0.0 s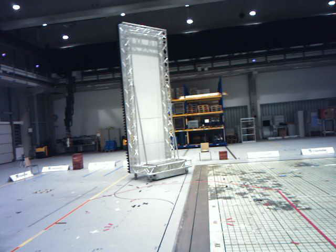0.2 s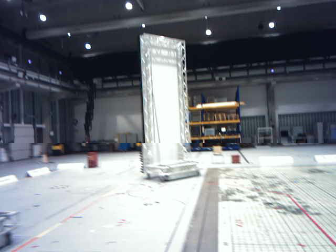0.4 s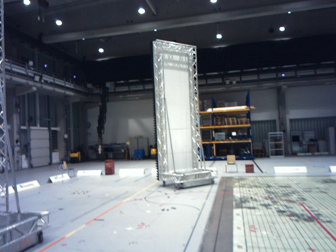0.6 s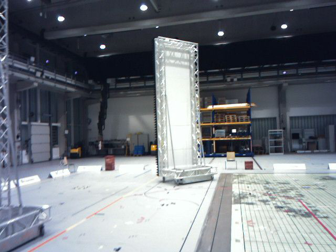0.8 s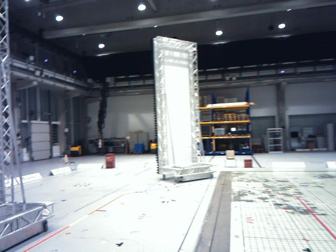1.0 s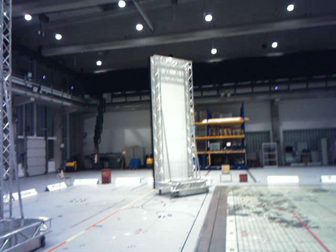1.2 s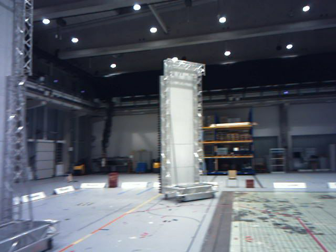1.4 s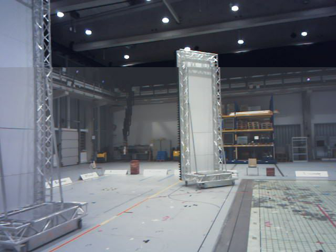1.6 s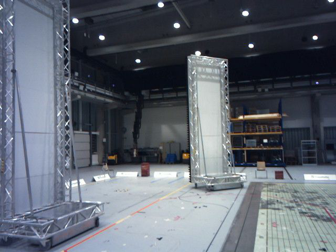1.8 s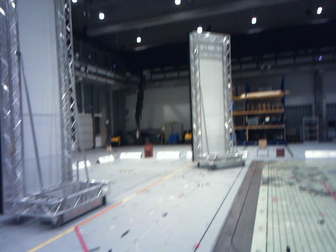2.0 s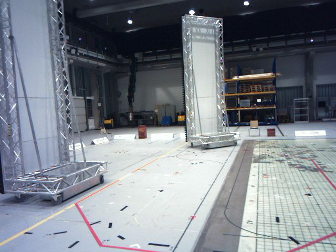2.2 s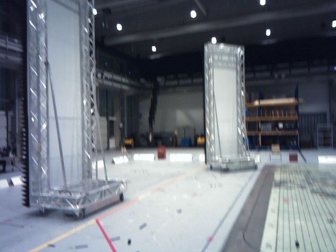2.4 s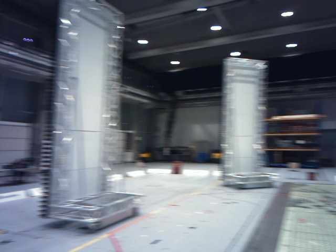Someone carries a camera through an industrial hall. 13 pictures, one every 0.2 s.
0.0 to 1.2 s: The camera travels backward, about 1.2 m, so what stands in front gets smaller.
1.2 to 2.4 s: The camera pans to its left, which is counterclockwise from overhead, by about 10 degrees. It travels backward, about 1.2 m, so what stands in front gets smaller.
The film runs backward here.
